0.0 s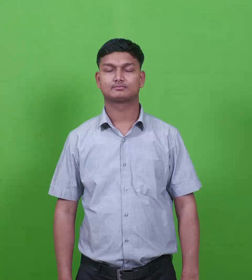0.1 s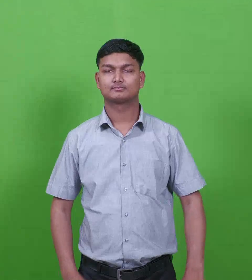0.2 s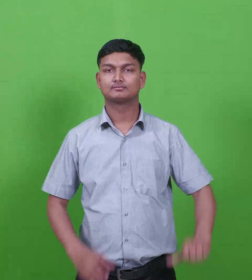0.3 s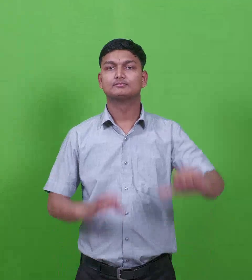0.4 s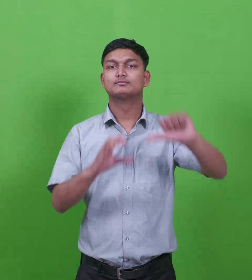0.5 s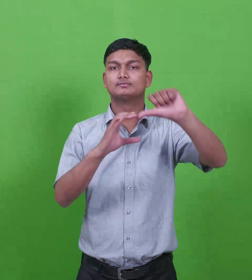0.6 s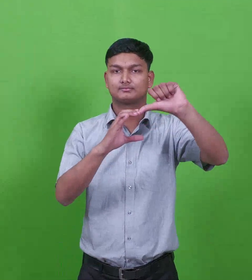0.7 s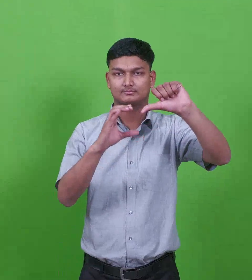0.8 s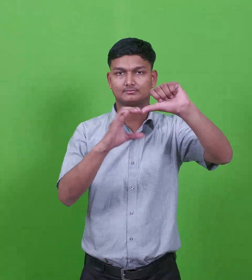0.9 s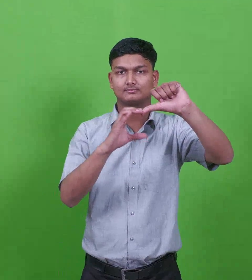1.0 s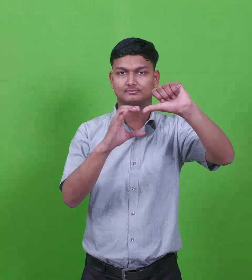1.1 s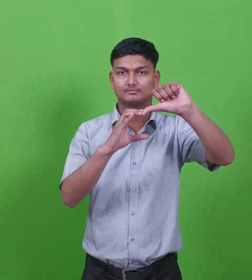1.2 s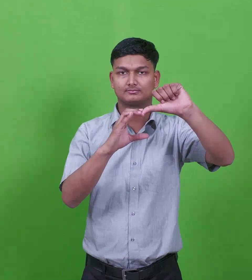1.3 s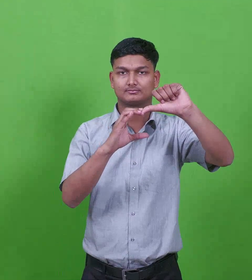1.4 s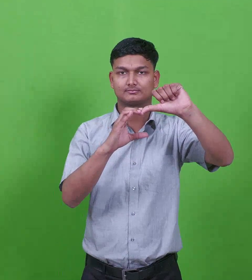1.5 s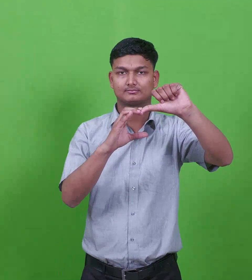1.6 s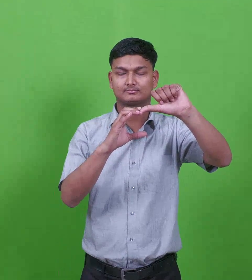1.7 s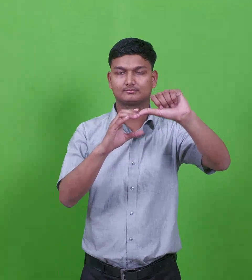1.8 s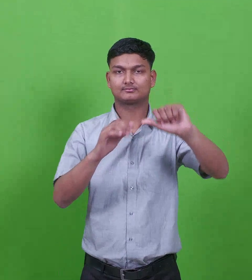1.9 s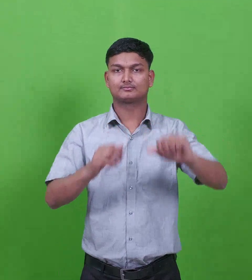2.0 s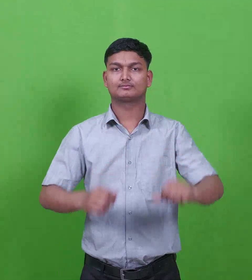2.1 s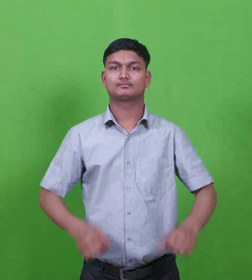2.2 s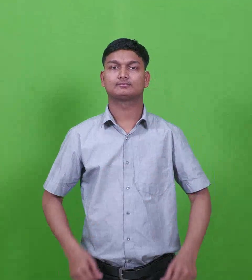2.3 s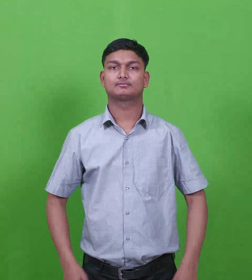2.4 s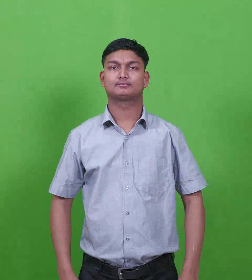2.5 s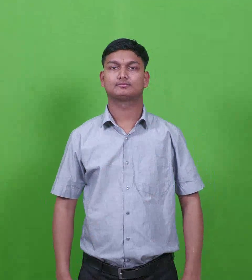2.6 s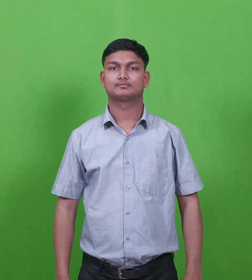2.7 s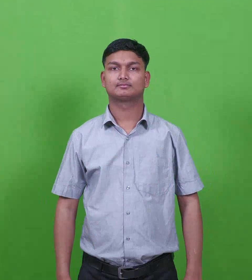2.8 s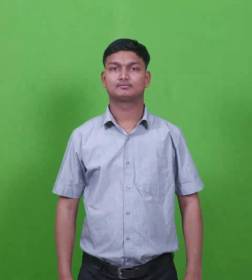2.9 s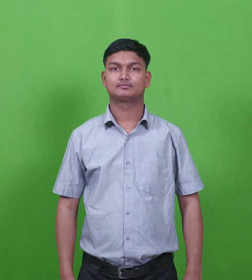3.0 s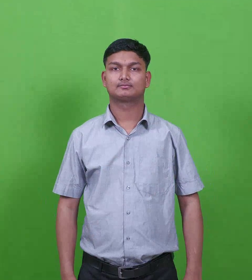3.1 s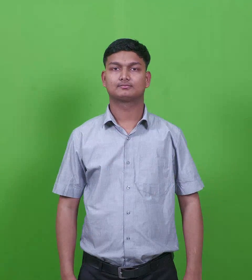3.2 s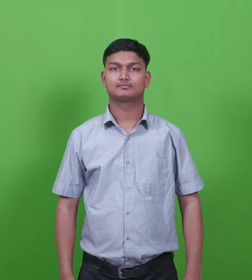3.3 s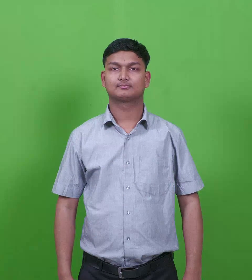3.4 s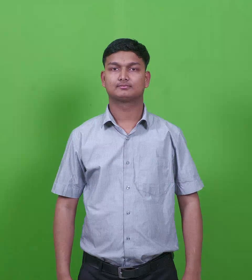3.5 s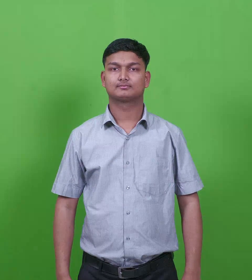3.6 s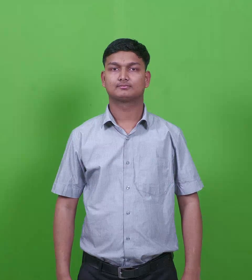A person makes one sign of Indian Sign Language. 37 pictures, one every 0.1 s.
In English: caesarea
